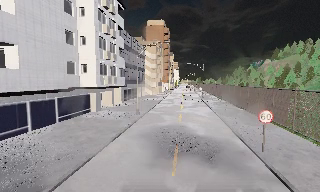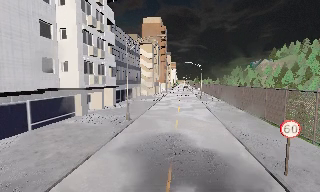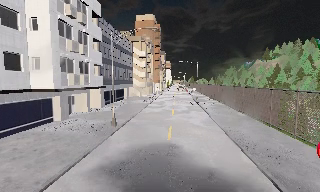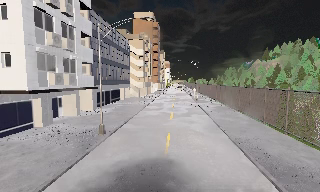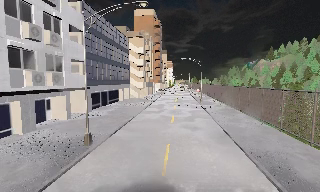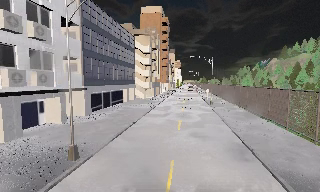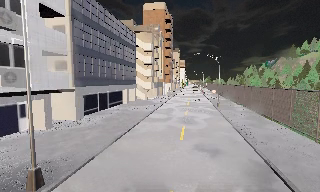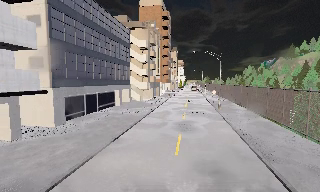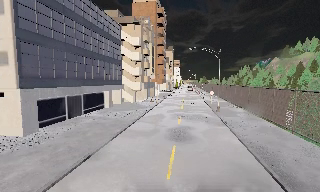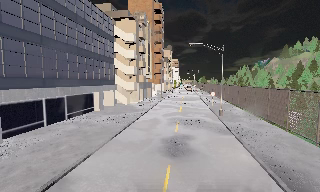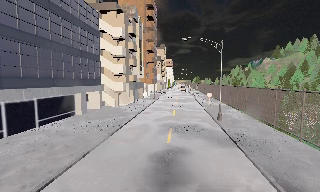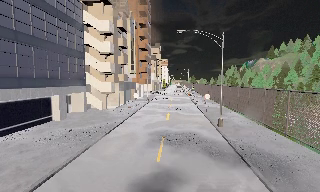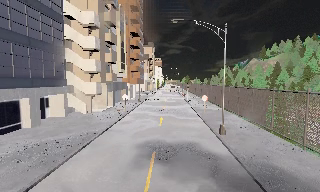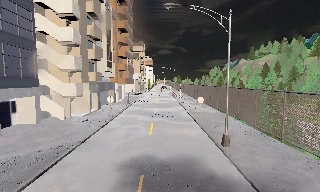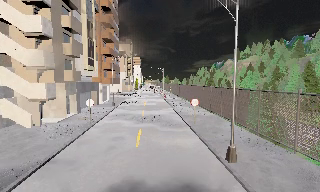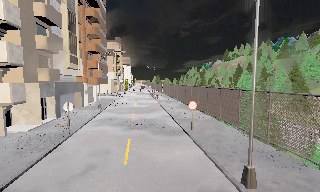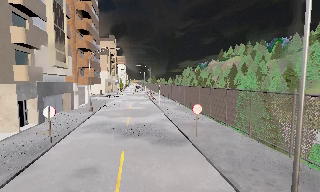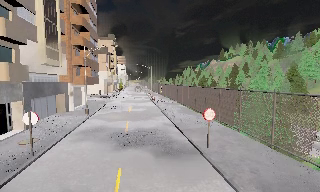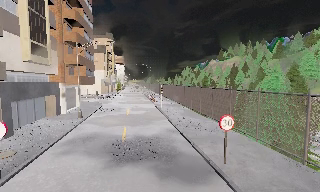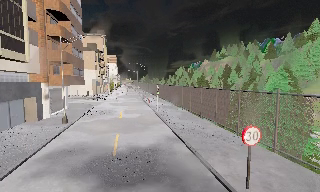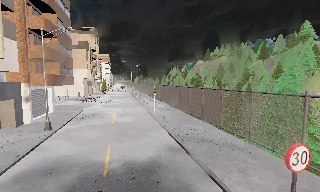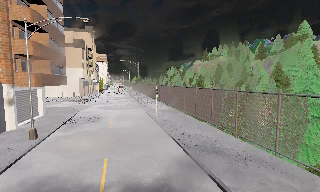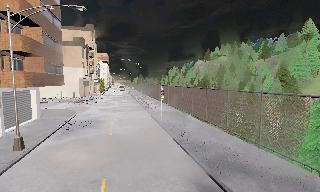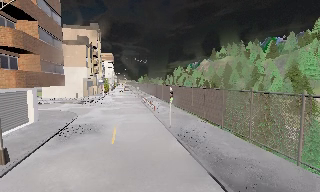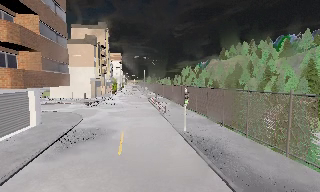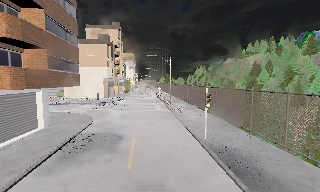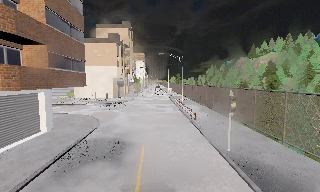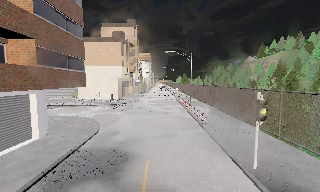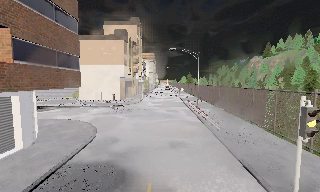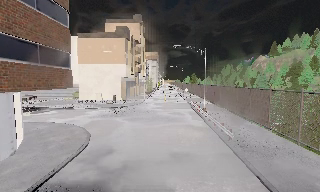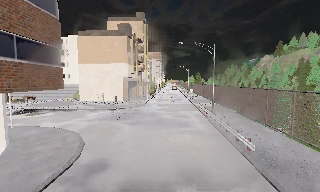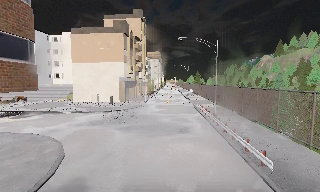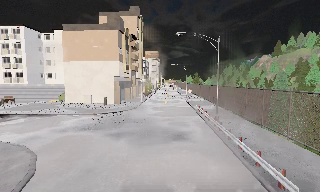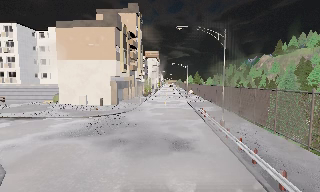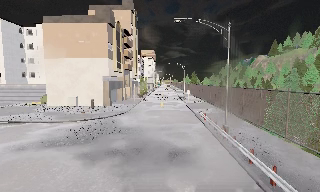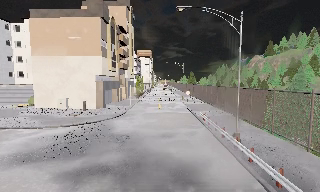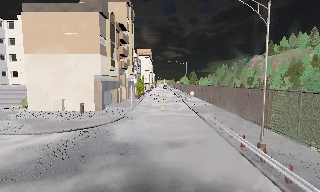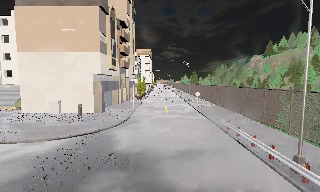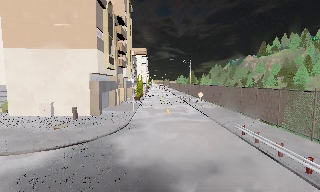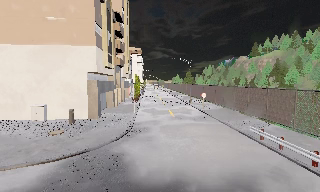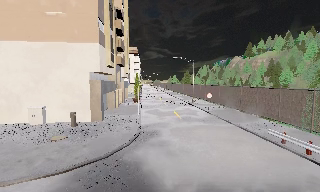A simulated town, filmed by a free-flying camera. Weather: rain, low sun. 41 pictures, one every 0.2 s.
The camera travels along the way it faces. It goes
forward.
0.0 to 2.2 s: The camera travels forward, about 25 m, so what stands in front looms larger.
2.2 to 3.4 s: The scene slides to the left, as the camera pans about 15 degrees to its right. It travels forward, about 12 m, so what stands in front looms larger.
3.4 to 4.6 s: The camera travels forward, about 11 m, so what stands in front looms larger.
4.6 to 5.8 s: The scene slides to the right, as the camera pans about 15 degrees to its left. It travels forward, about 10 m, so what stands in front looms larger.
5.8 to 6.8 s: The camera travels forward, about 8 m, so what stands in front looms larger.
6.8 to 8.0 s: The camera travels forward and to its left, about 9 m, so what stands in front looms larger.
The film runs forward here.
